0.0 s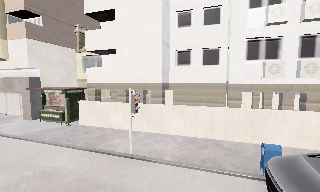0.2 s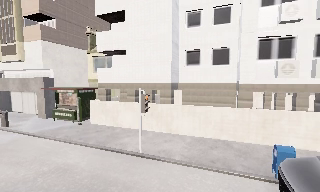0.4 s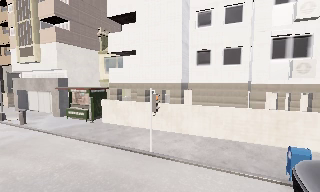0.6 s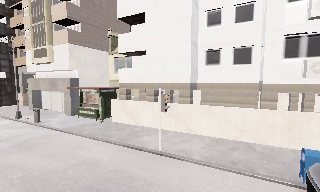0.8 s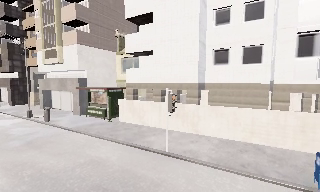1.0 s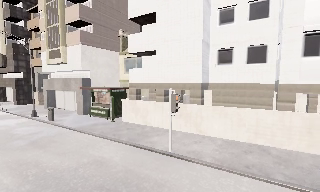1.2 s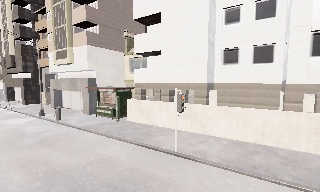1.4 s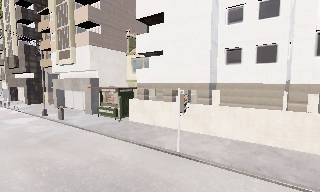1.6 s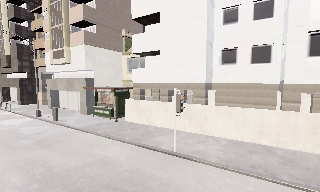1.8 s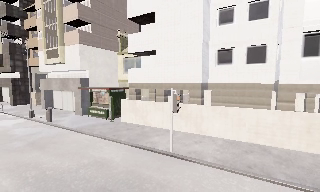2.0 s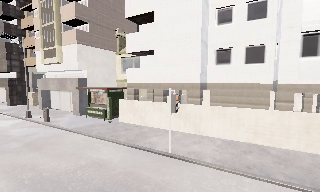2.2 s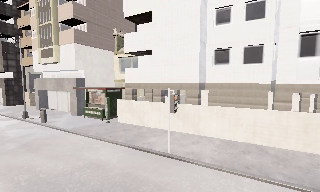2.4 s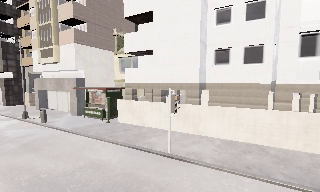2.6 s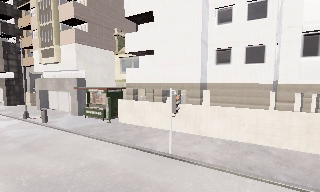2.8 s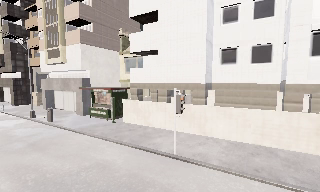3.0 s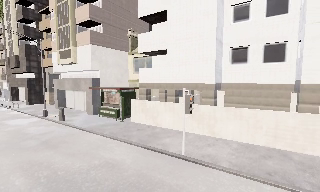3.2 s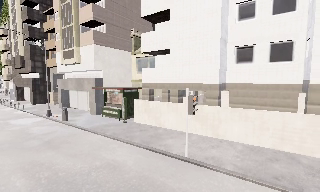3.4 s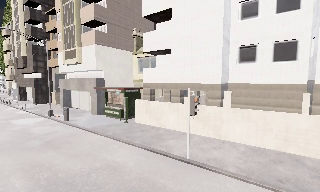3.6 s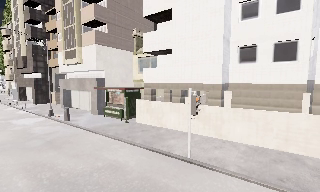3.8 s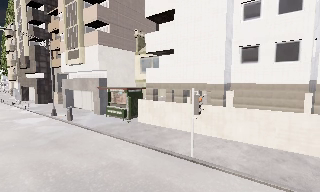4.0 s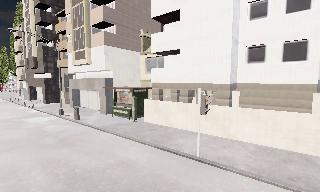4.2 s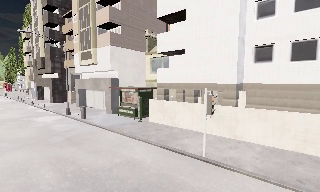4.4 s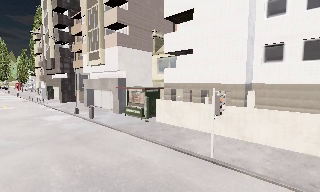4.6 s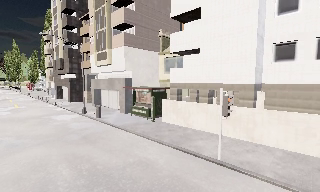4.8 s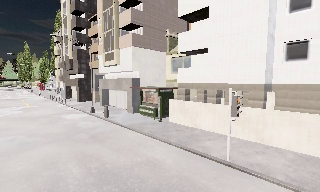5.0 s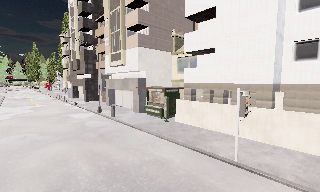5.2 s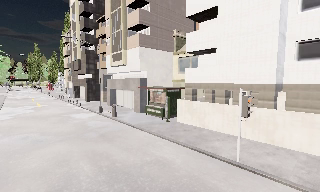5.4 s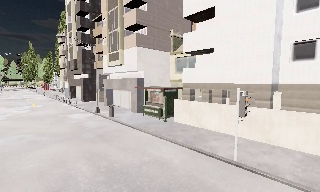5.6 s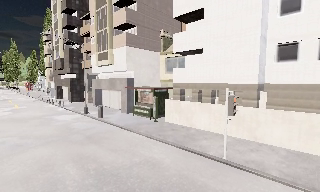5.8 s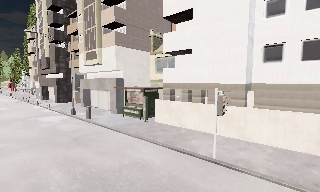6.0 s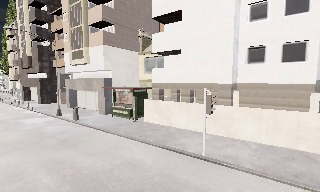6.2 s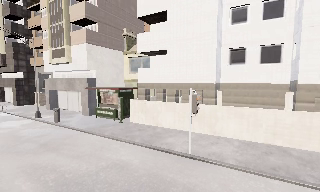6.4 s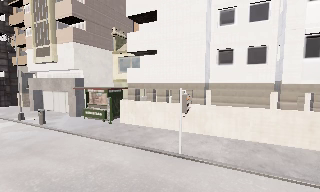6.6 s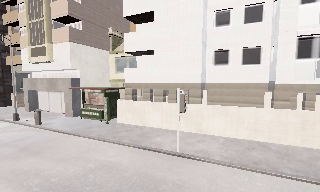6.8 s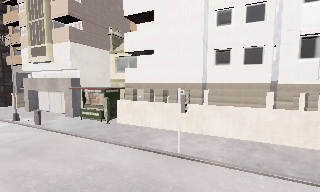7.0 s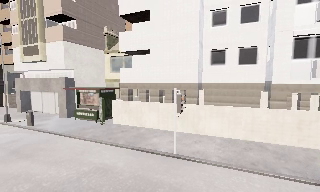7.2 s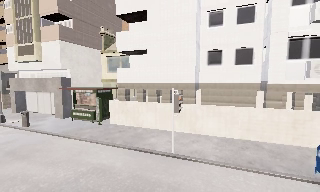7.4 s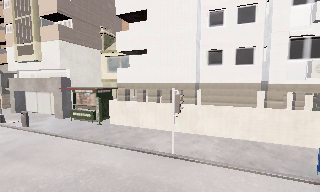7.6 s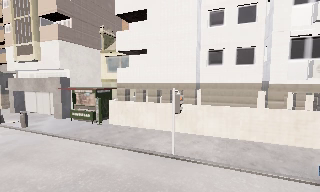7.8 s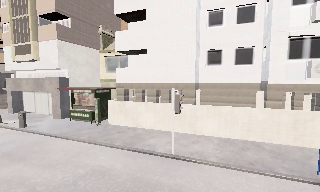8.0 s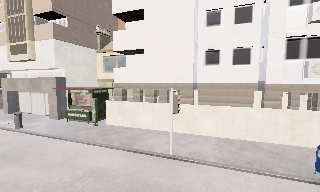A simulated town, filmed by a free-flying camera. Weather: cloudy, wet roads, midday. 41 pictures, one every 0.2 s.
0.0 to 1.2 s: The camera swings to its left by about 15 degrees, and the scene slides to the right.
1.2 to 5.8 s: The camera travels to its left and forward, about 1 m, so close, fixed things drift to the right.
5.8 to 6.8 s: The scene slides to the left, as the camera pans about 15 degrees to its right.
6.8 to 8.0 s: The camera shifts only a little, or ends up much as it began.
The film runs backward here.
